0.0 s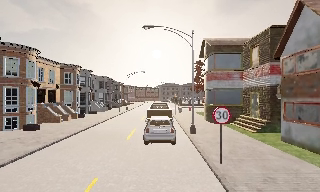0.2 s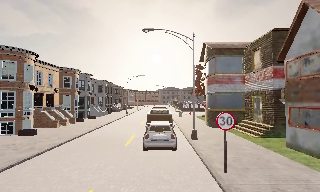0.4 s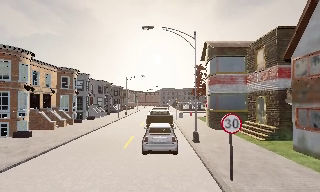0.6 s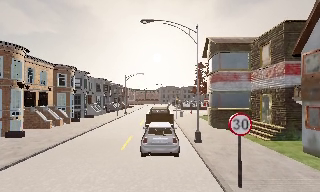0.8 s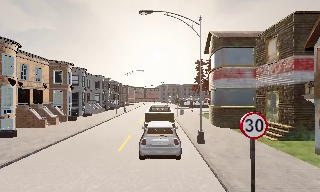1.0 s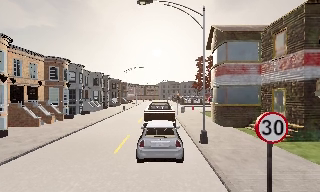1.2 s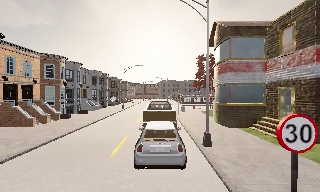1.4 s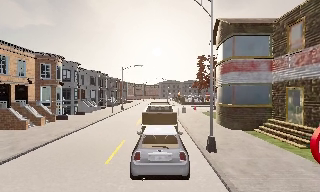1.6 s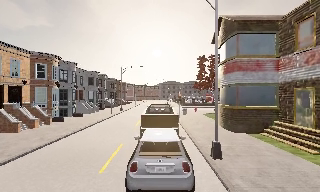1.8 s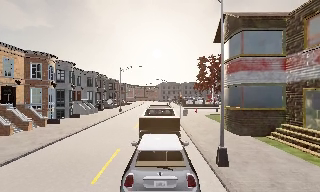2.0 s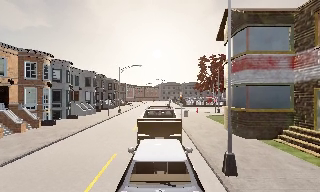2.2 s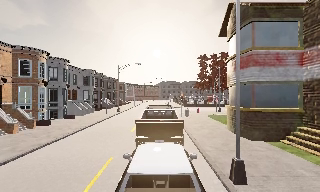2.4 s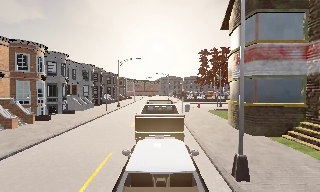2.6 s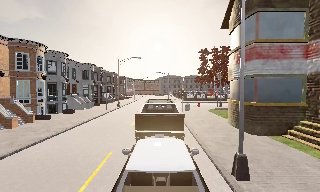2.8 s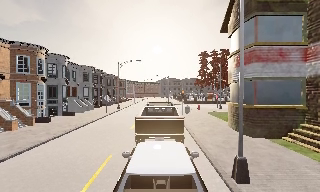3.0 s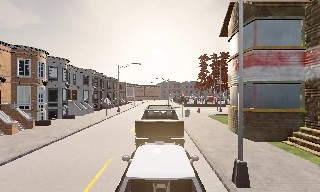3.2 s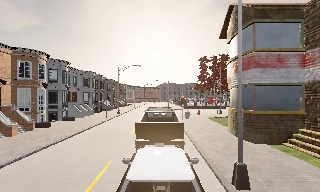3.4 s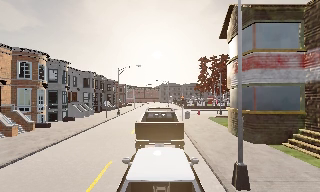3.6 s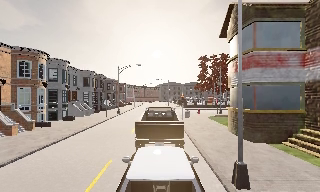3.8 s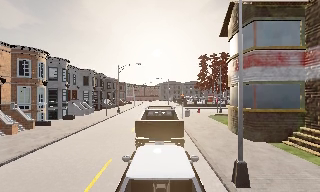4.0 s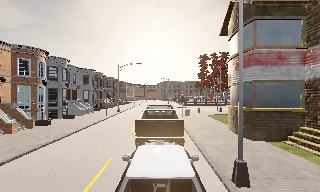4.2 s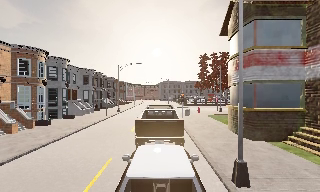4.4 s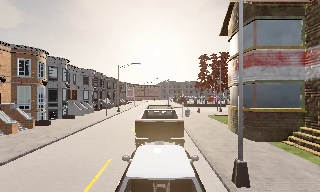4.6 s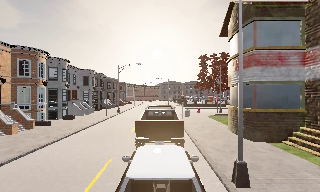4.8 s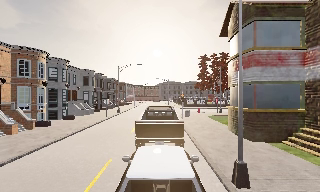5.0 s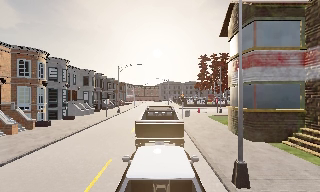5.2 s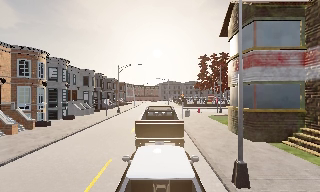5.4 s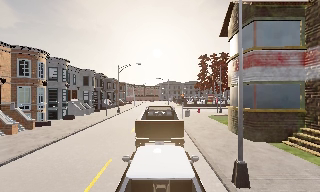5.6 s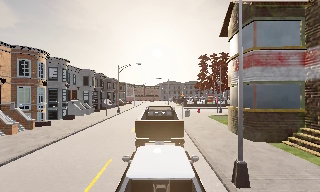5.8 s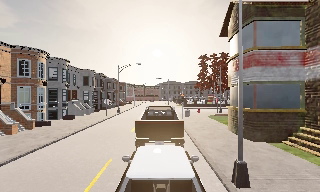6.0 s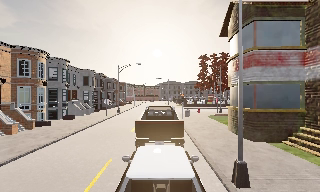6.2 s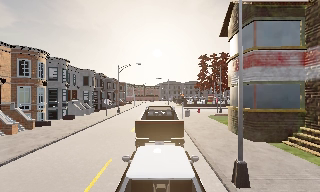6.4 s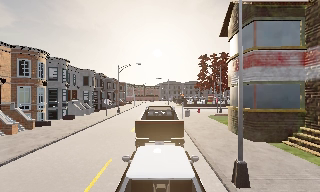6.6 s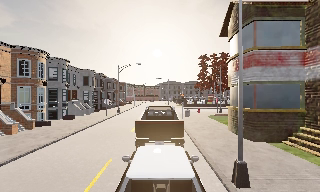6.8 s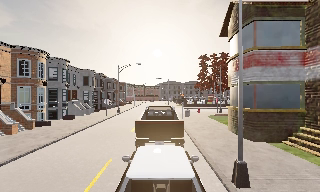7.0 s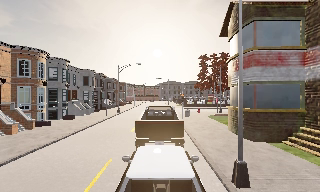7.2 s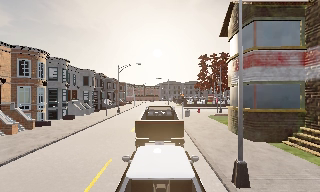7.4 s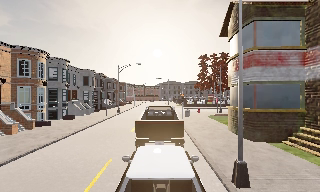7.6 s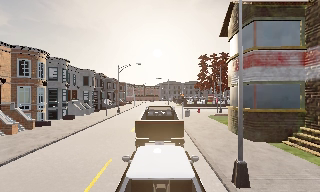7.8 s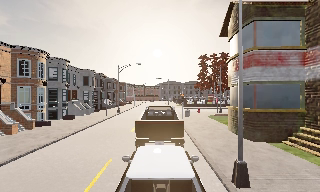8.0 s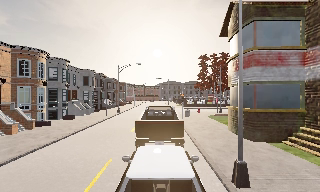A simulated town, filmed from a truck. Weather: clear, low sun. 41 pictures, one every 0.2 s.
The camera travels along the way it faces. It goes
forward.
0.0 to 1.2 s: The camera travels forward, about 3.5 m, so what stands in front looms larger. It gains speed.
1.2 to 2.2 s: The camera travels forward, about 3 m, so what stands in front looms larger.
2.2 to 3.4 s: The camera shifts only a little, or ends up much as it began.
3.4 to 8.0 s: The camera keeps its place and its aim.
The film runs forward here.
